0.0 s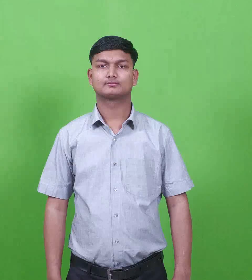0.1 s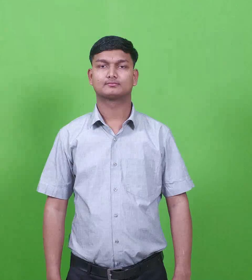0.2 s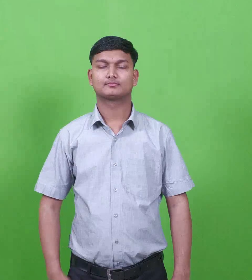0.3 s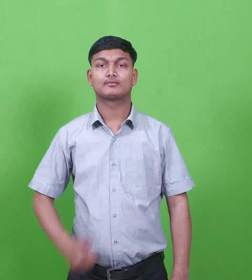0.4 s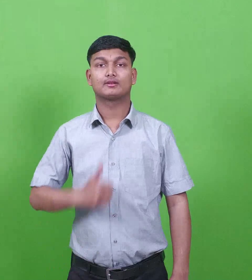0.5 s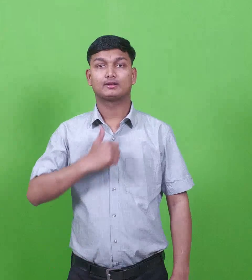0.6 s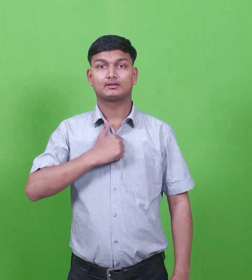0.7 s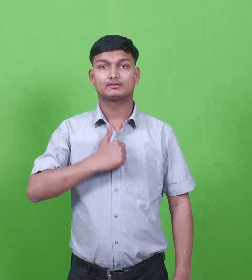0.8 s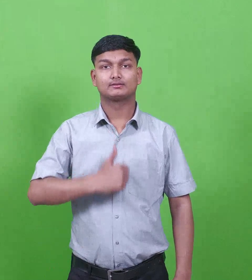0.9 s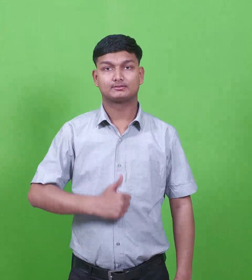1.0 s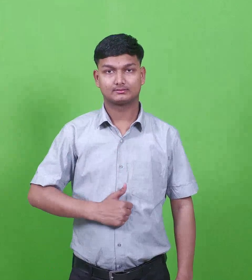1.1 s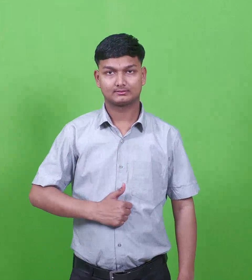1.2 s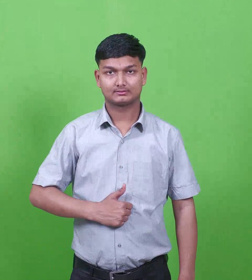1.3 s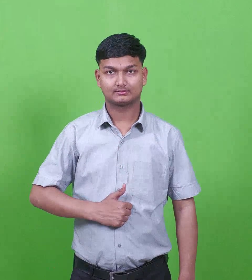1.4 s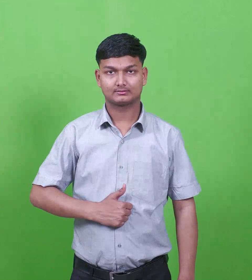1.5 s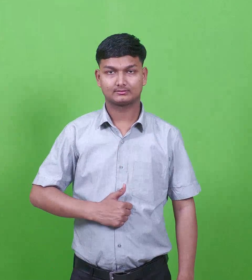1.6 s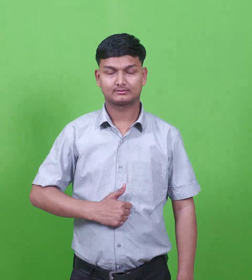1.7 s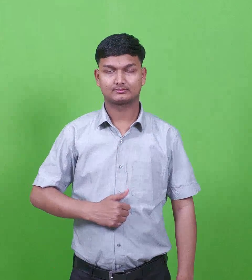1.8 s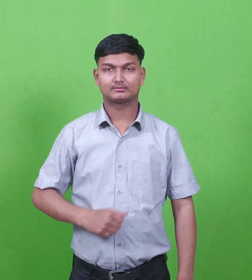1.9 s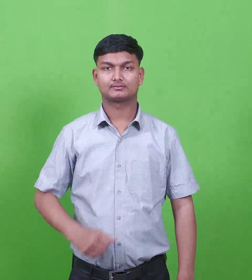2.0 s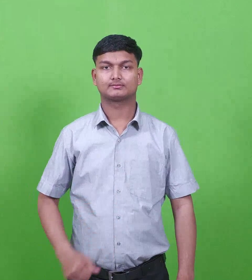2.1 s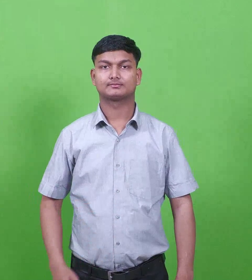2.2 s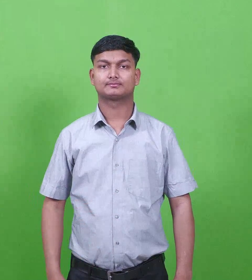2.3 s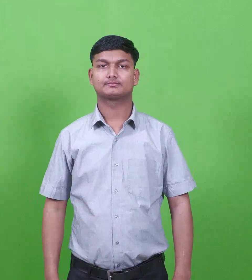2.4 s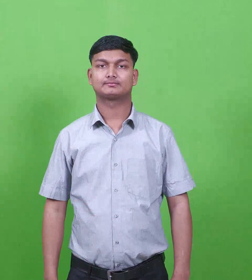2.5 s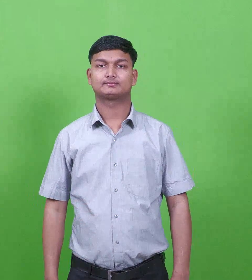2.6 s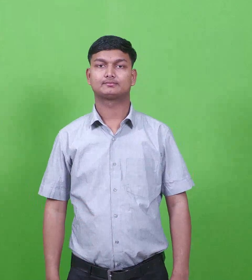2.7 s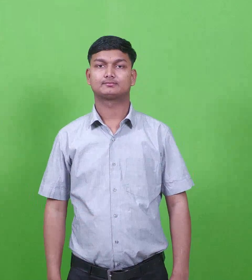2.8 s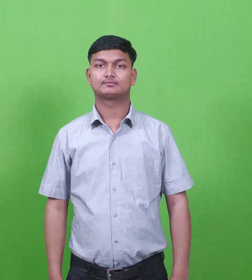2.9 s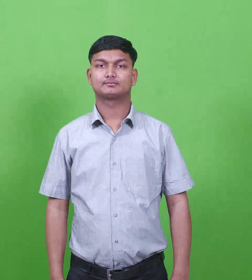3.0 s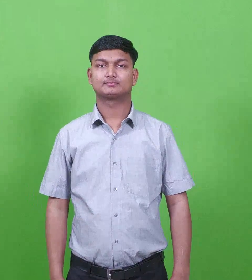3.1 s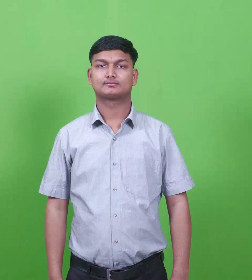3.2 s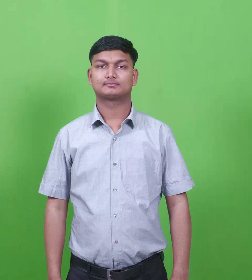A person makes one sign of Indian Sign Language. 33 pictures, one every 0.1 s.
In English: abiathar (priest)
